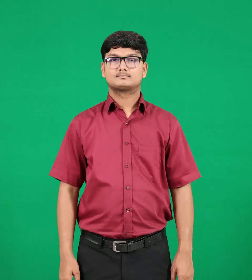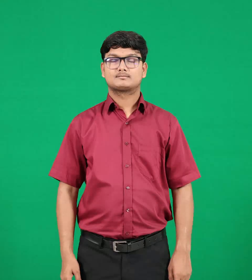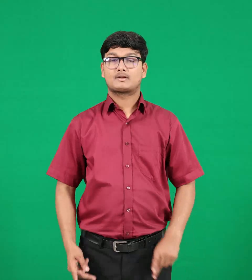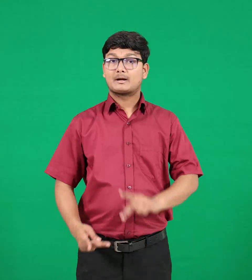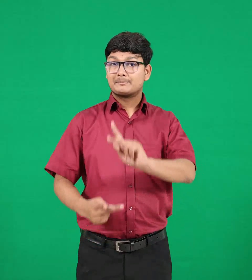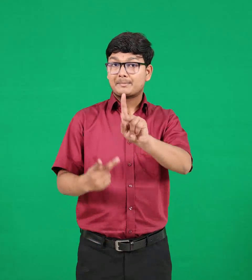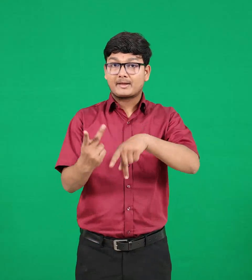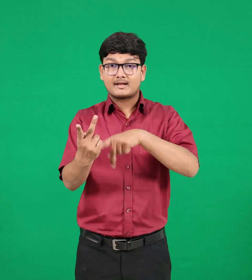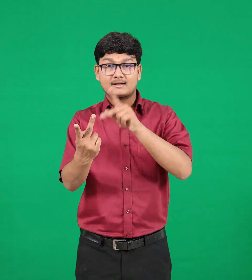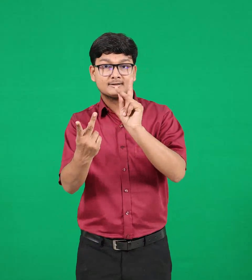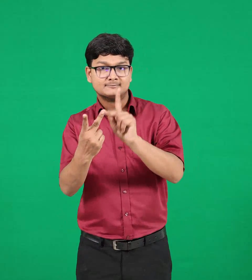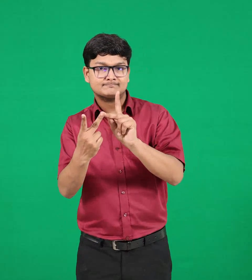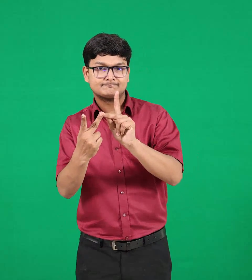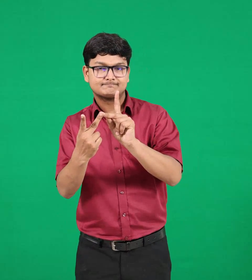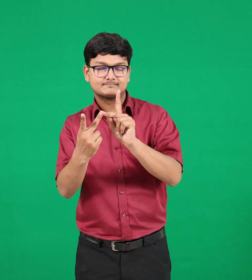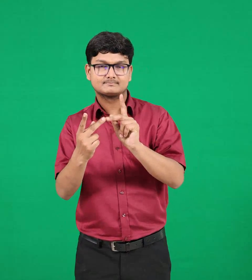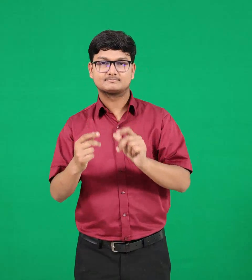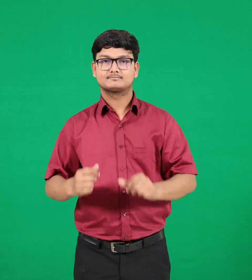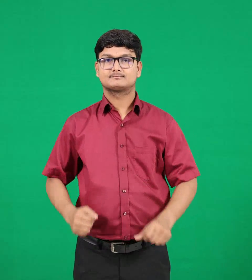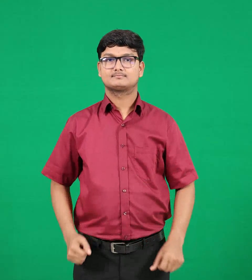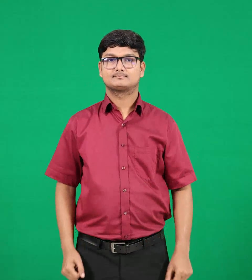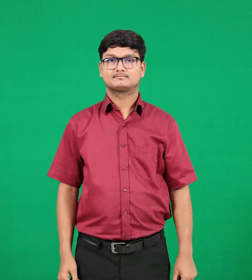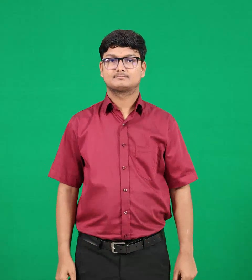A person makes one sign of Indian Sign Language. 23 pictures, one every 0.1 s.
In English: perfect
